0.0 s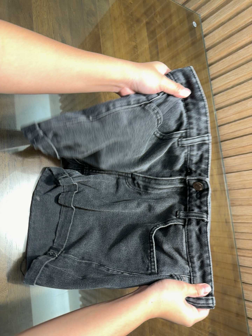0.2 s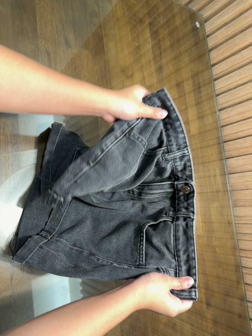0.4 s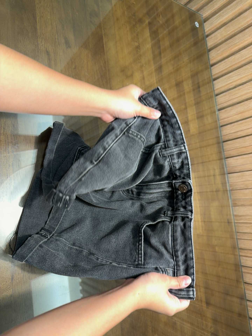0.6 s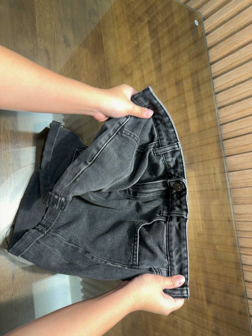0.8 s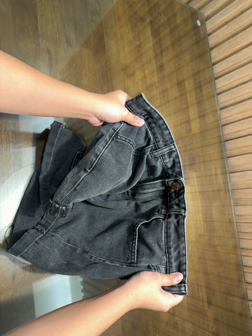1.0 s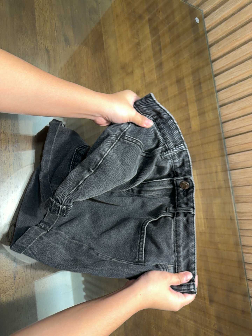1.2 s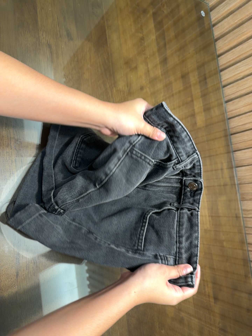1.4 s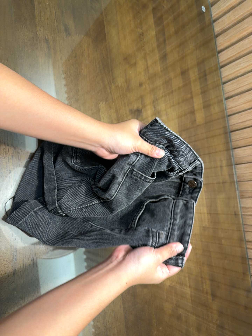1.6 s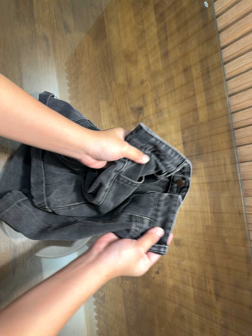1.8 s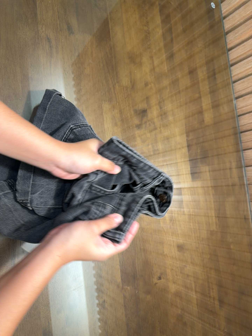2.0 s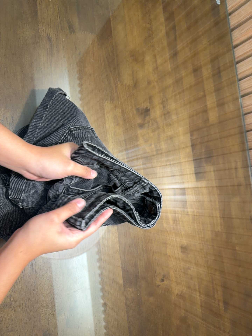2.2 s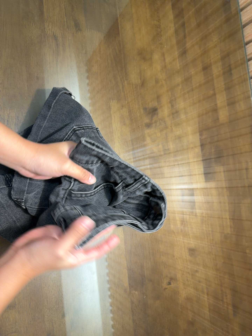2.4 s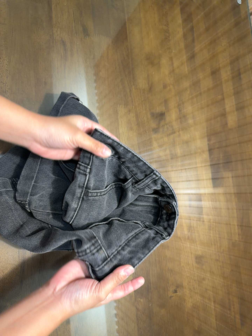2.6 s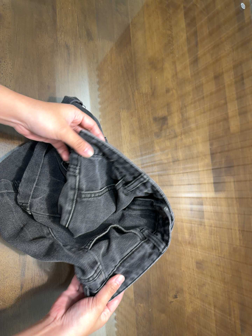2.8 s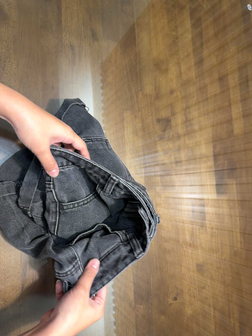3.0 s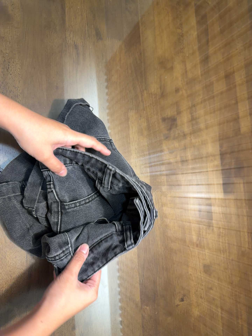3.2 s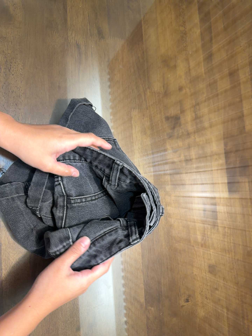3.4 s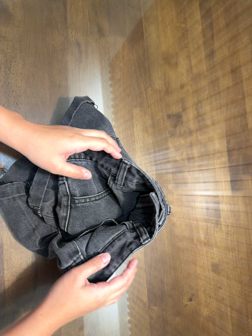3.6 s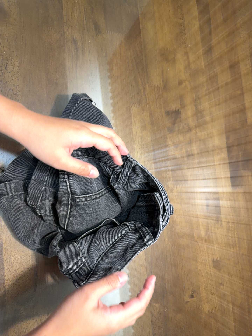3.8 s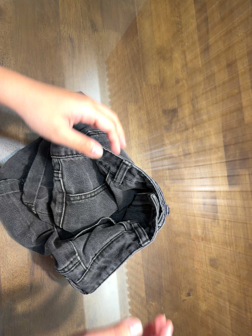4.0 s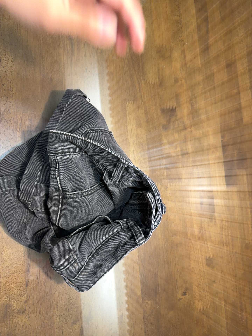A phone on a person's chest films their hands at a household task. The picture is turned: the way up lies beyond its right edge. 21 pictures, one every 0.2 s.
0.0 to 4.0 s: The camera swings to its left by about 10 degrees, and the scene slides to the right. It travels forward, about 8 cm, so what stands in front looms larger.
The film runs backward here.
